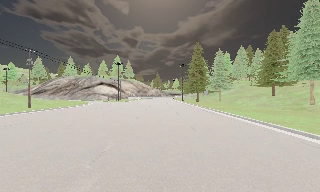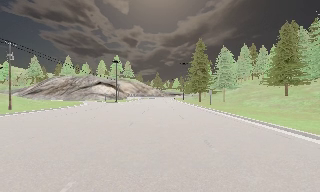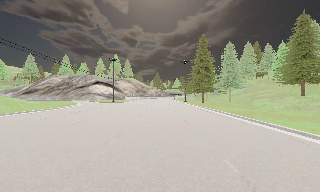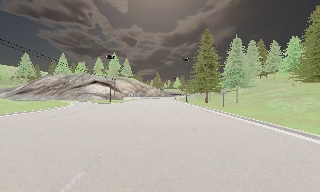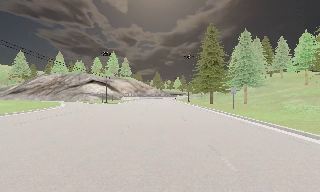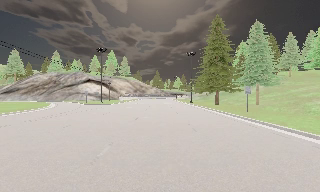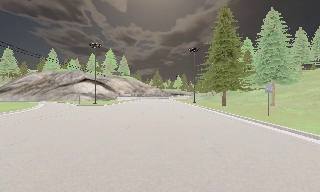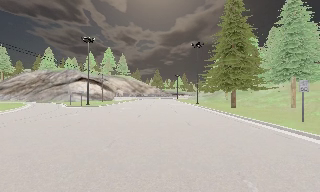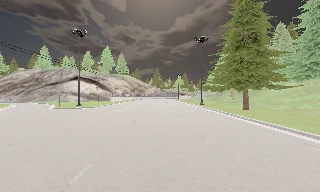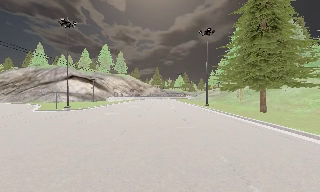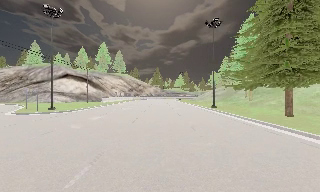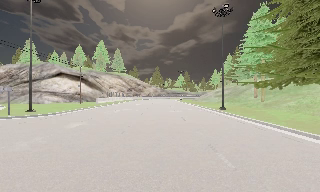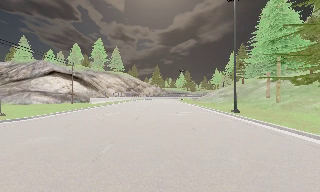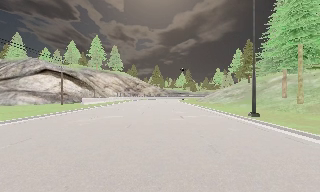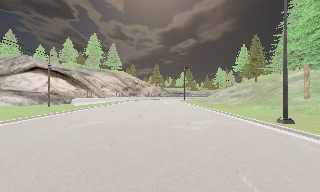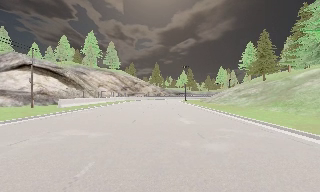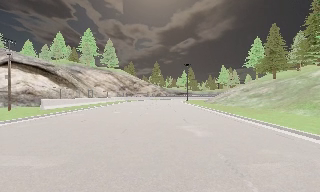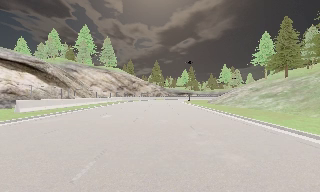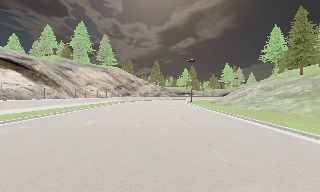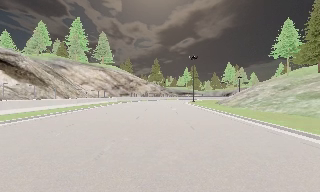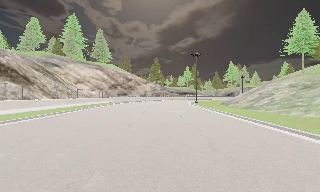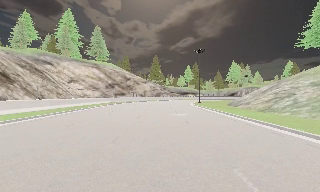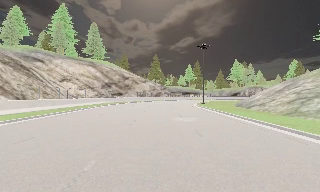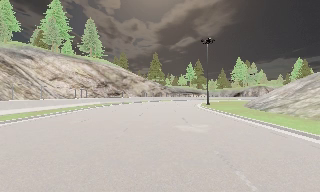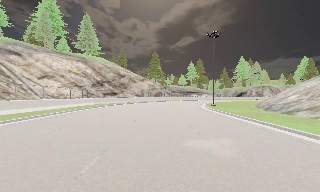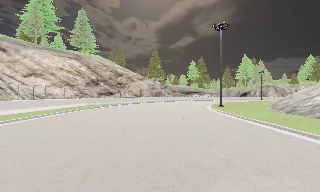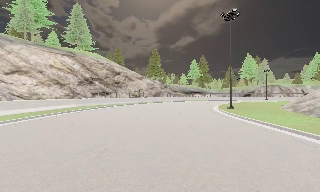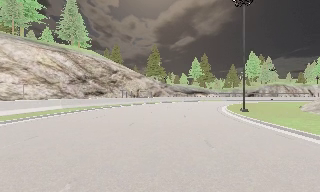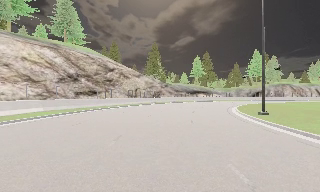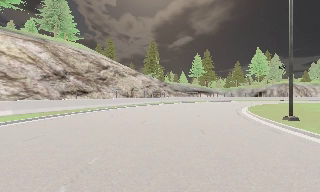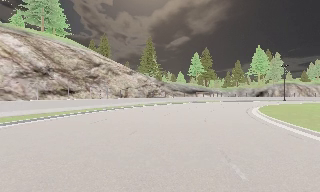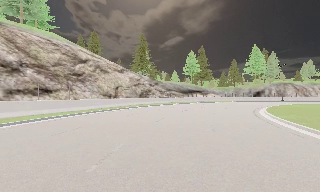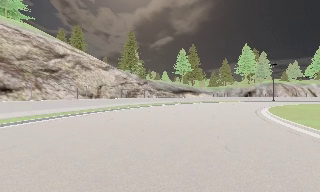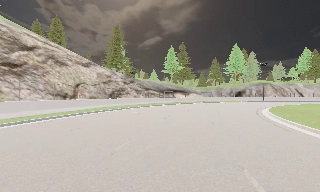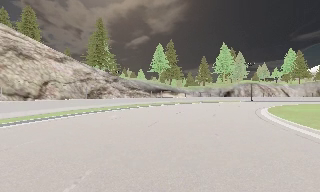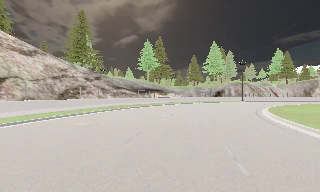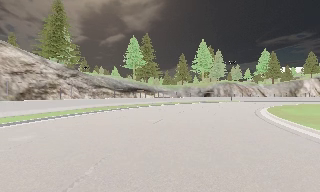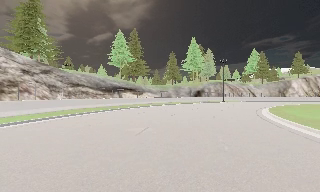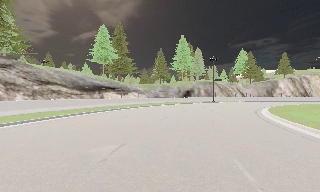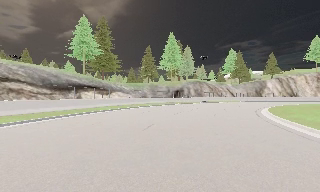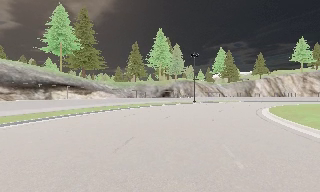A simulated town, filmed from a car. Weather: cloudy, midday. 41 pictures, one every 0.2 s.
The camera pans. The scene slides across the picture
to the left.
The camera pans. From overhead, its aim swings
clockwise.
0.0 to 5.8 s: The camera travels forward, about 90 m, so what stands in front looms larger.
5.8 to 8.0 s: The camera pans to its right, which is clockwise from overhead, by about 40 degrees. It travels forward, about 35 m.
The film runs forward here.
